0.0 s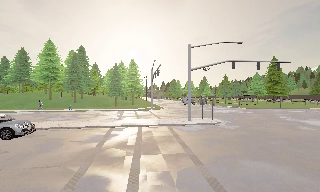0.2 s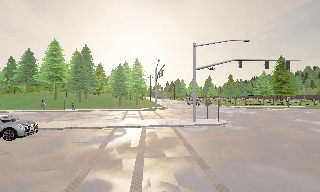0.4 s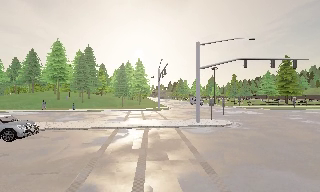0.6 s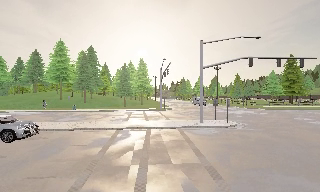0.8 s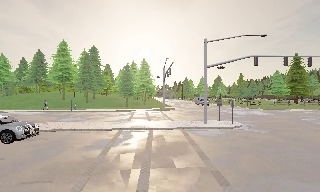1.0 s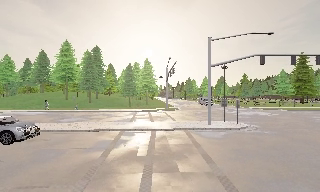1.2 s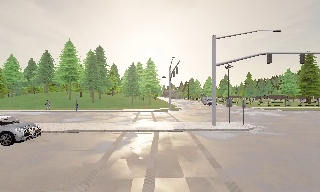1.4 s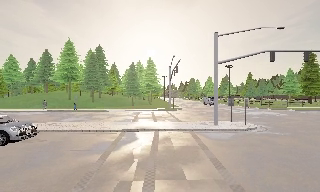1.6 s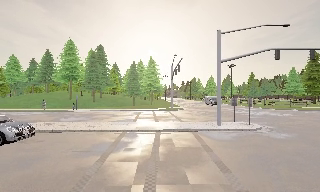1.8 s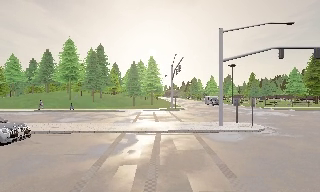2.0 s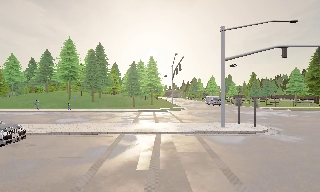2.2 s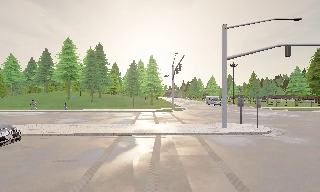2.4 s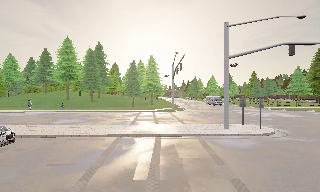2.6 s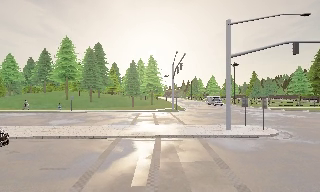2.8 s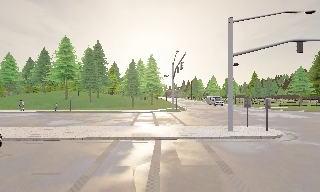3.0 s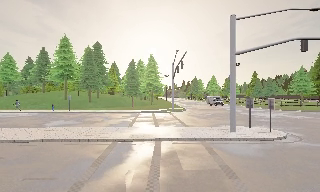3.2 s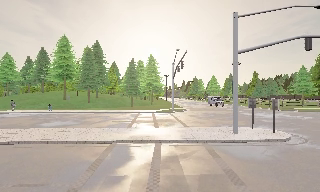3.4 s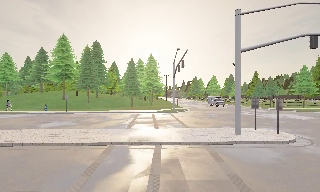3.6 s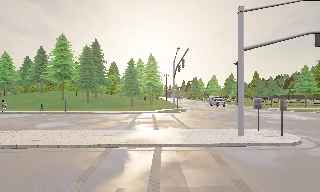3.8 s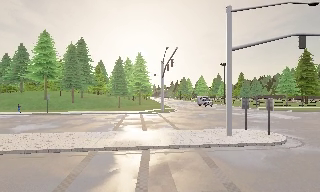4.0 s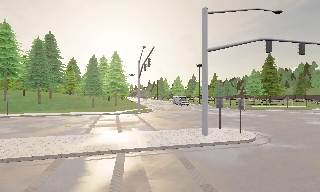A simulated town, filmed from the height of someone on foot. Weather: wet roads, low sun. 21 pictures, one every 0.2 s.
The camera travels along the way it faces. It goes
forward.
0.0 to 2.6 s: The camera travels forward, about 4.5 m, so what stands in front looms larger.
2.6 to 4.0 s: The camera pans to its right, which is clockwise from overhead, by about 10 degrees. It travels forward, about 2.5 m, so what stands in front looms larger.
The film runs forward here.
